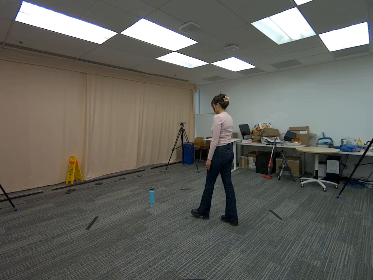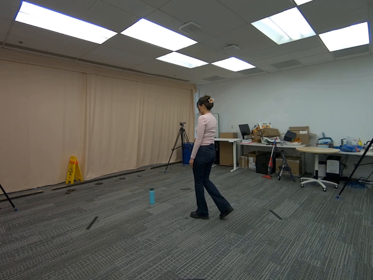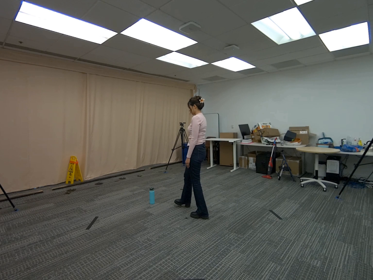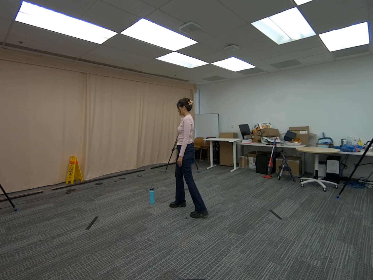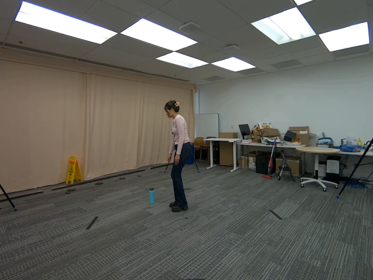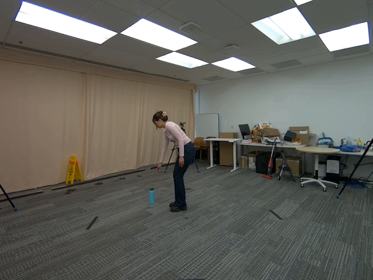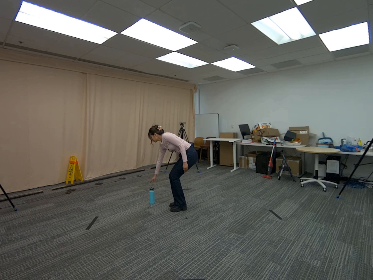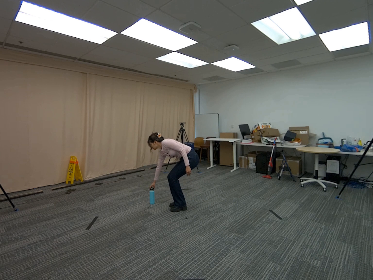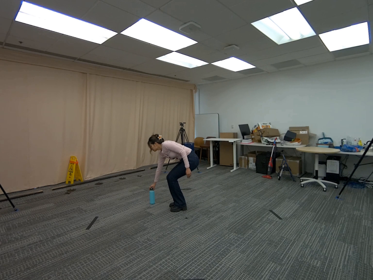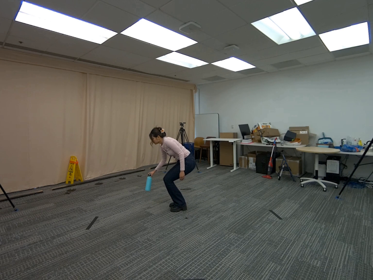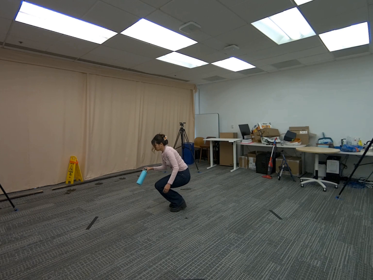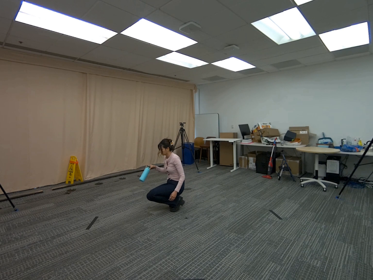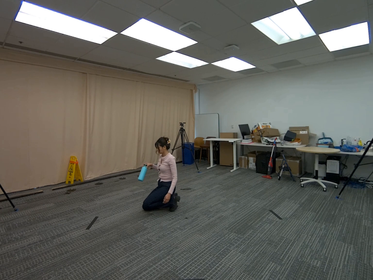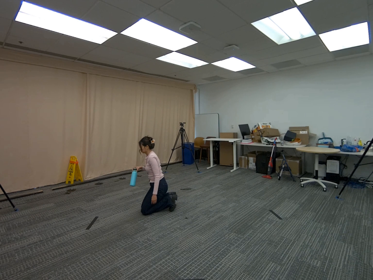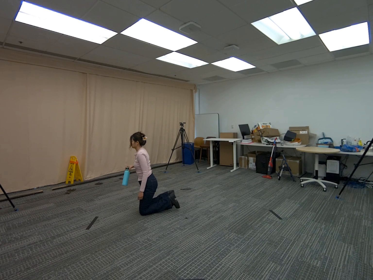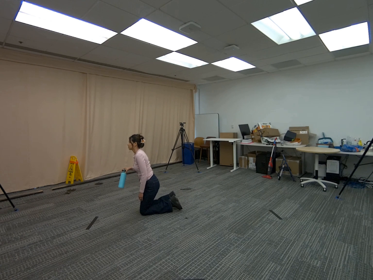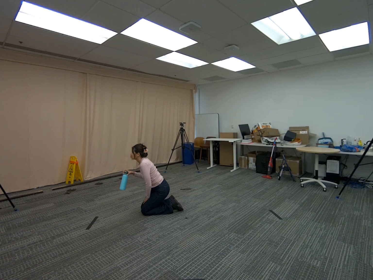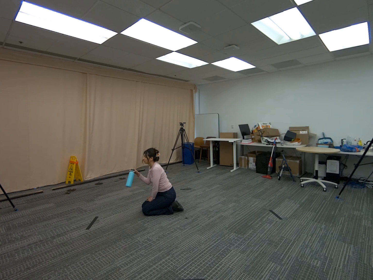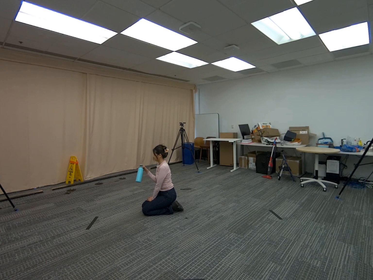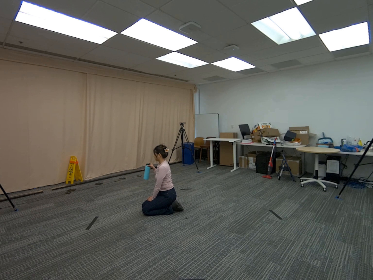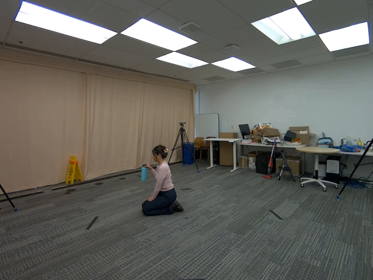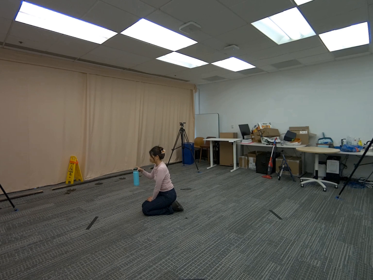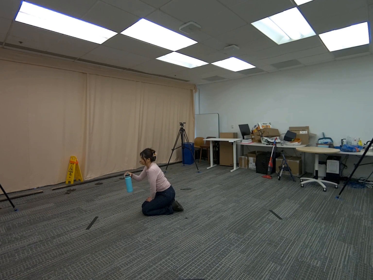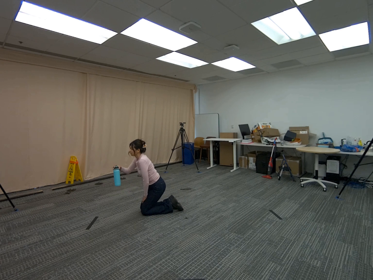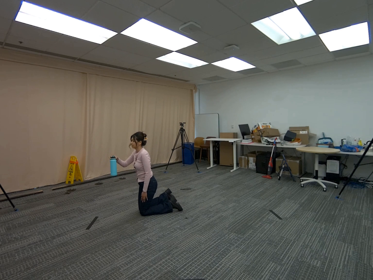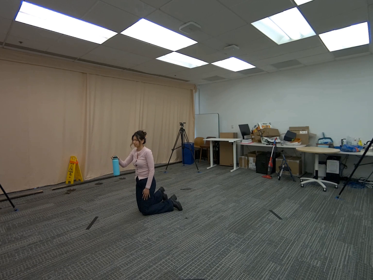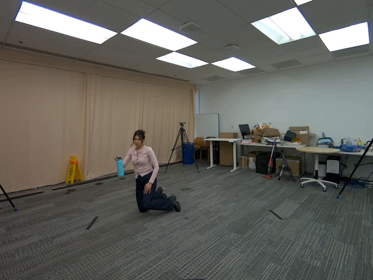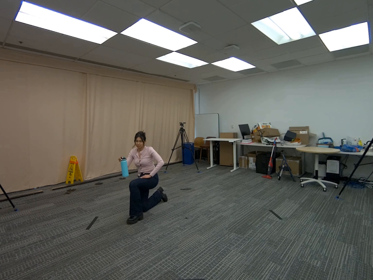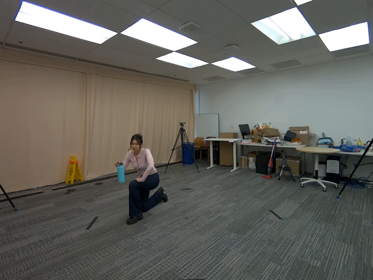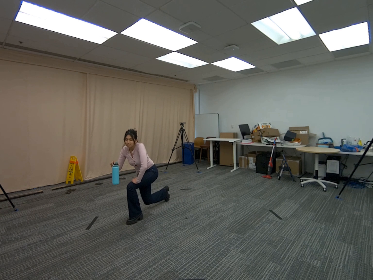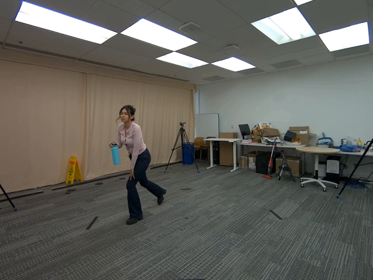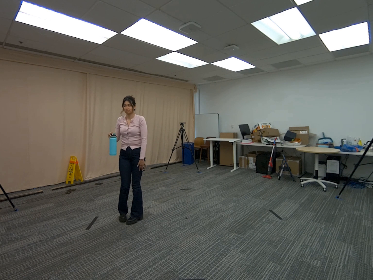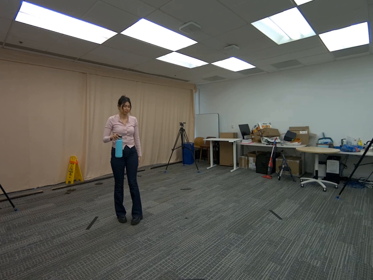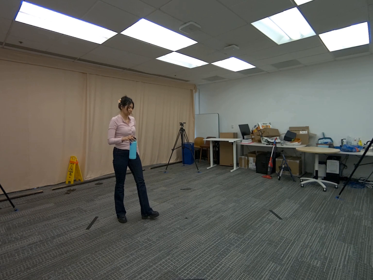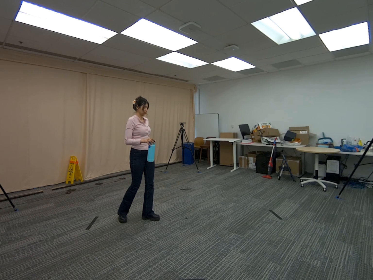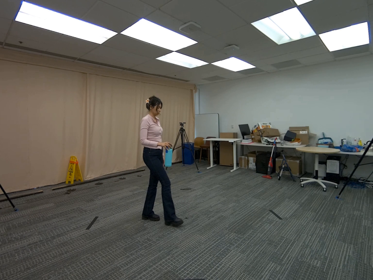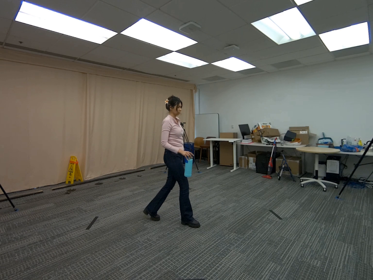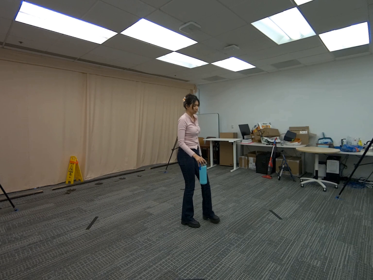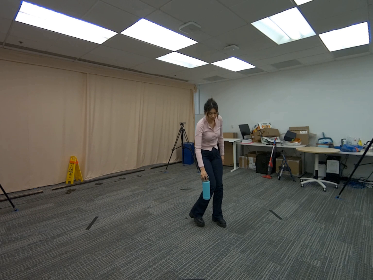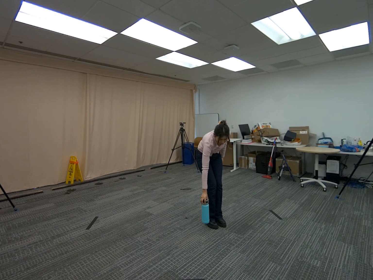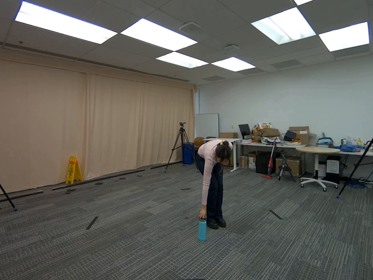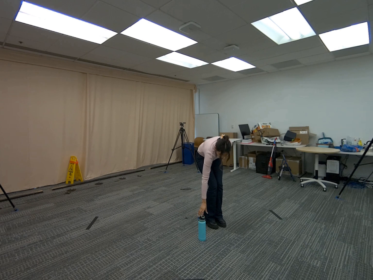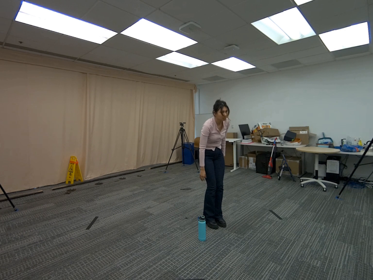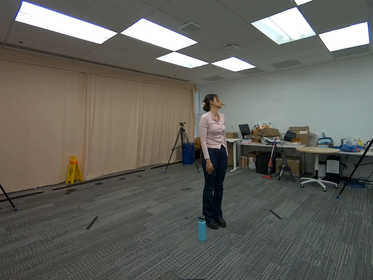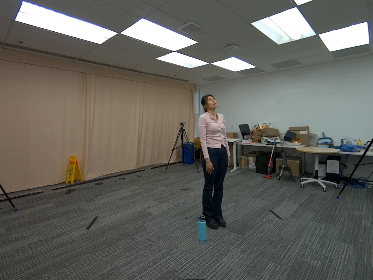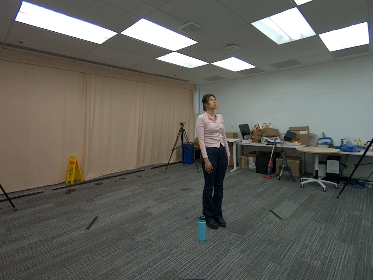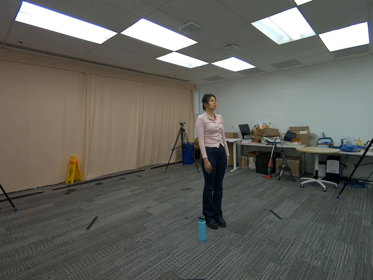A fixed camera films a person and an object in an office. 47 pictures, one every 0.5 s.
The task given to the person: Walk to the cyan water bottle on the ground. Pick up the bottle with your right hand. Sit on the ground while holding the bottle in your hand, stand up and place the bottle on the ground.
